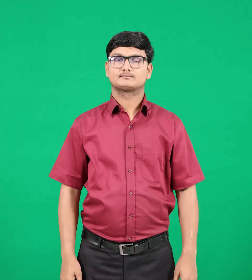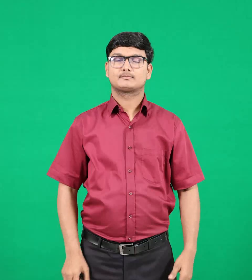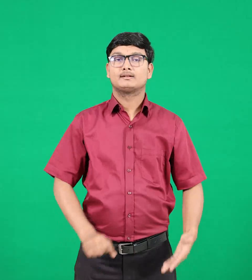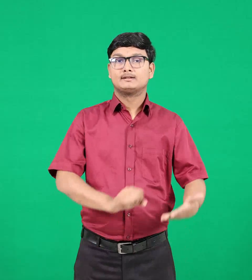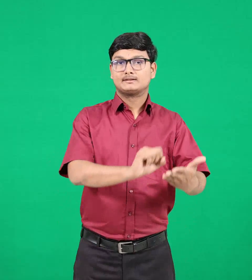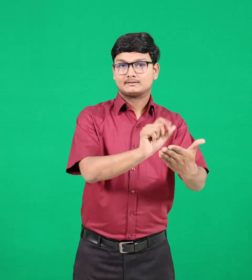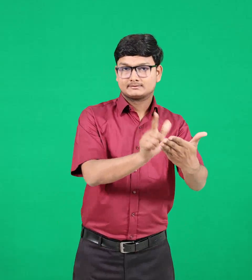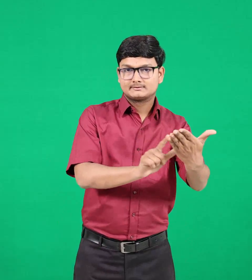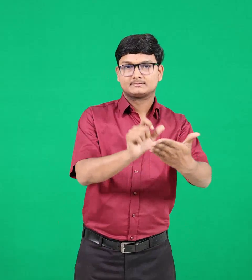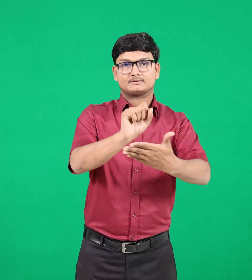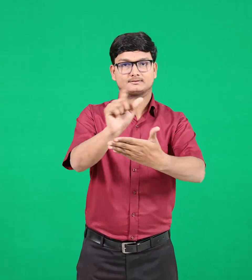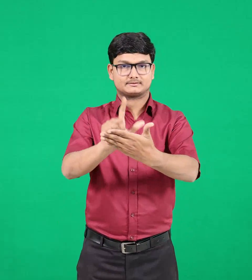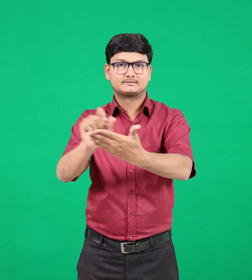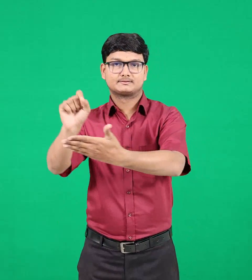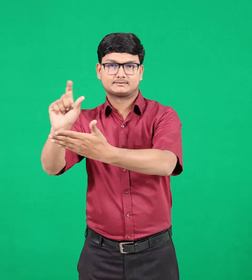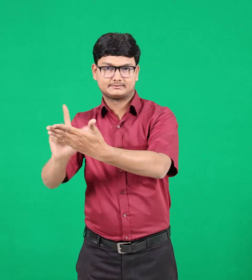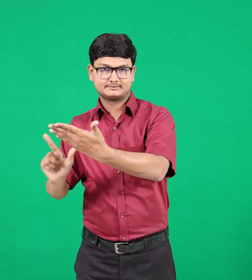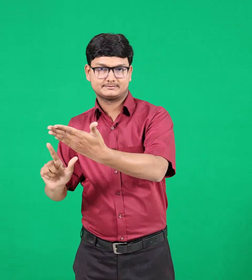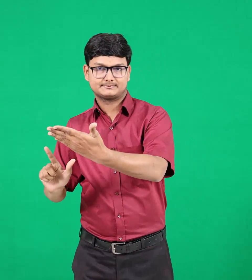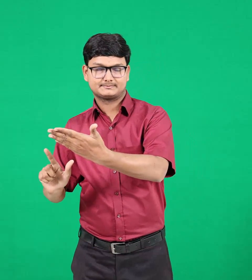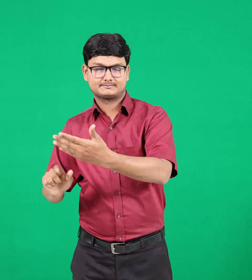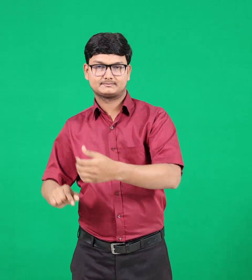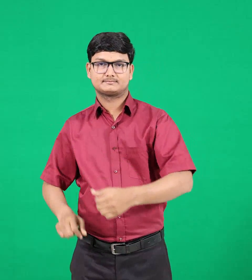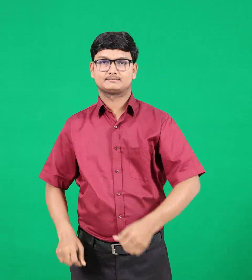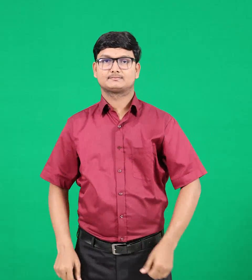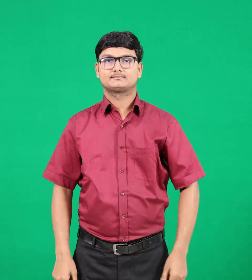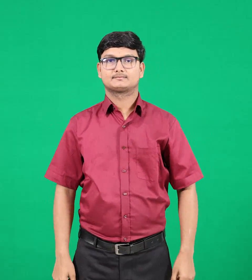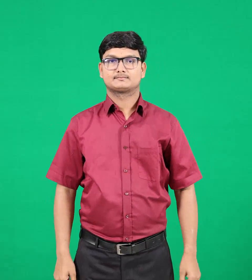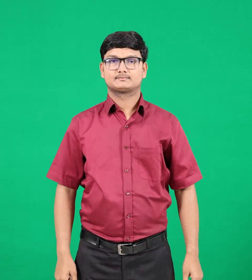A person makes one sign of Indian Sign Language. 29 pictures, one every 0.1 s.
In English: letters
